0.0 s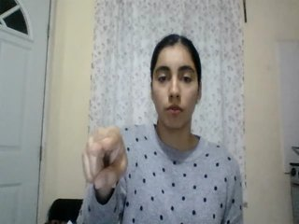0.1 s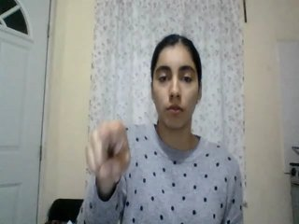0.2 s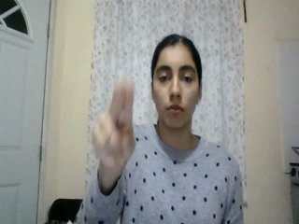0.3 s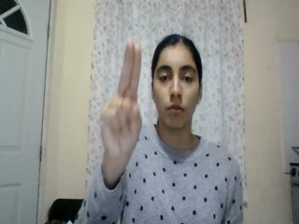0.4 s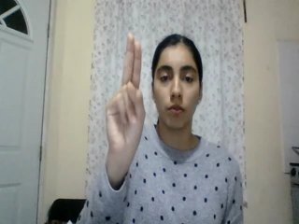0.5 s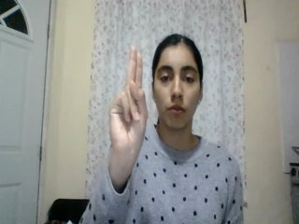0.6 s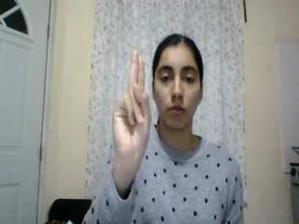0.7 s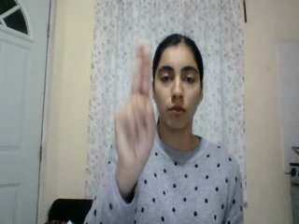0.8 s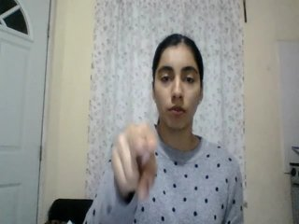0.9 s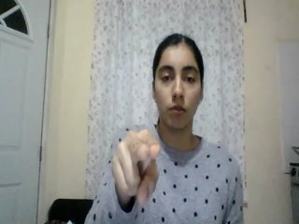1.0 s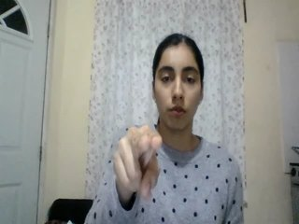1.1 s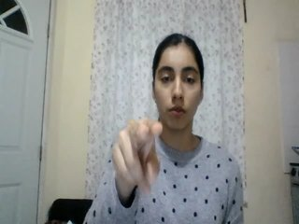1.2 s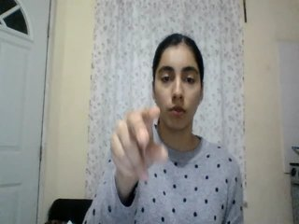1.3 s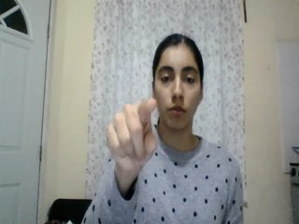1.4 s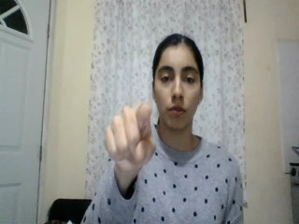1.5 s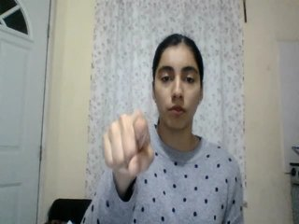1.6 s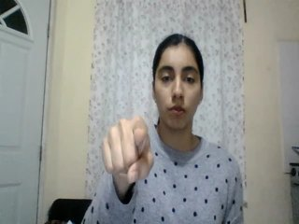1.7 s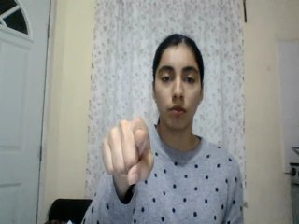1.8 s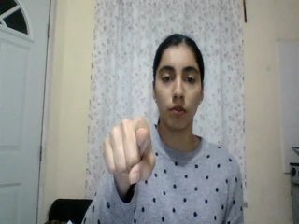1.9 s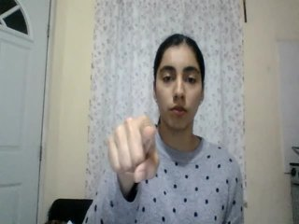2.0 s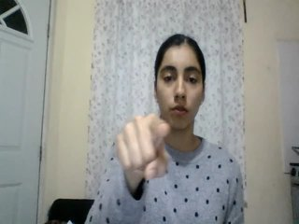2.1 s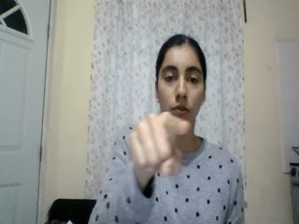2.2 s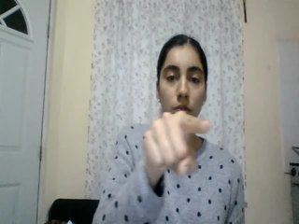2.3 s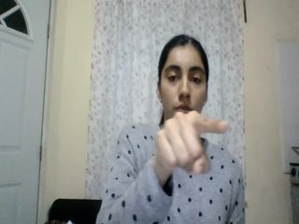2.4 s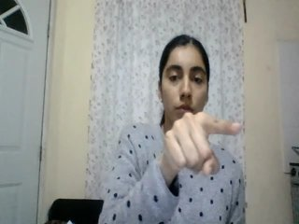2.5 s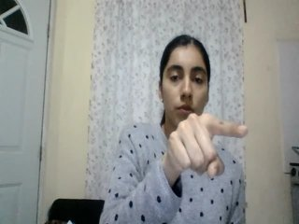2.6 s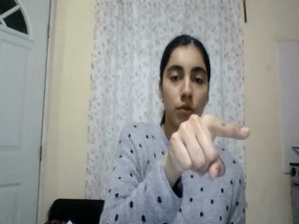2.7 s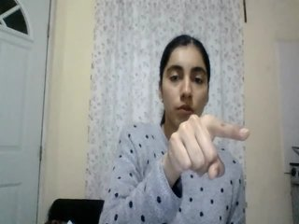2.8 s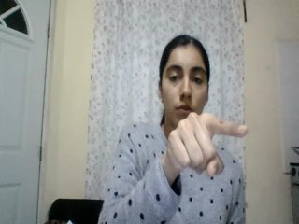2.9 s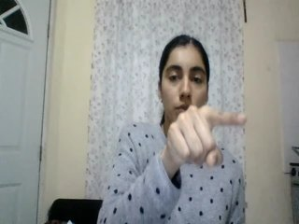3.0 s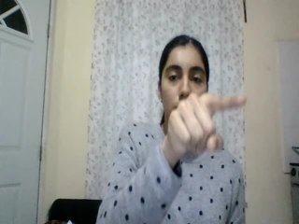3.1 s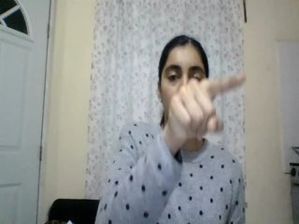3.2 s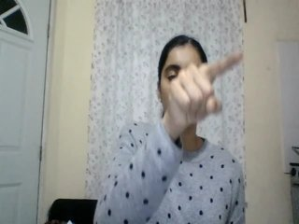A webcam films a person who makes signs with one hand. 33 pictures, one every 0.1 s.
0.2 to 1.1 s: Click with two fingers.
1.2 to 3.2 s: Pointing with one finger.
